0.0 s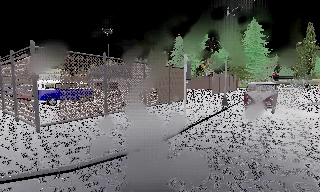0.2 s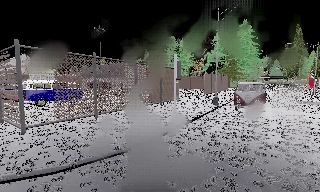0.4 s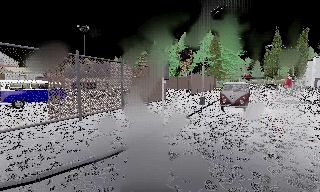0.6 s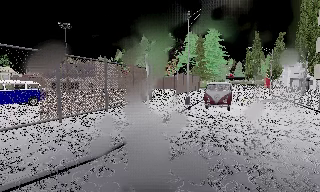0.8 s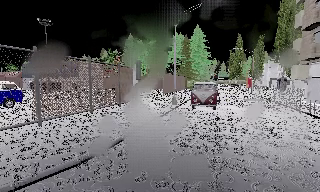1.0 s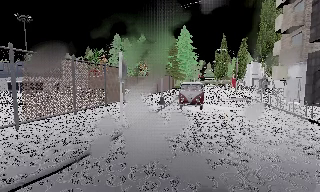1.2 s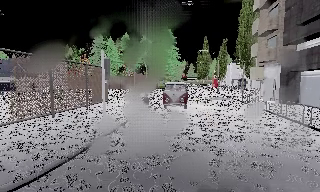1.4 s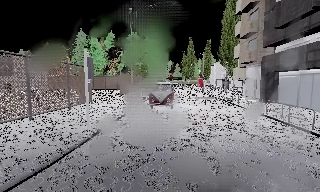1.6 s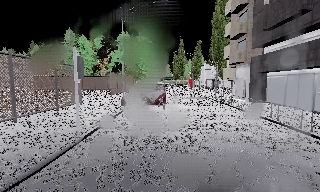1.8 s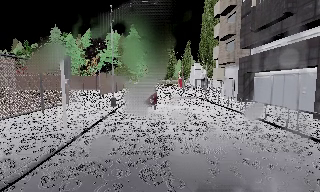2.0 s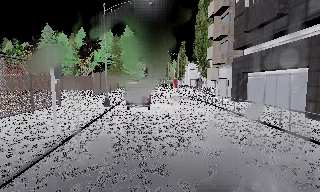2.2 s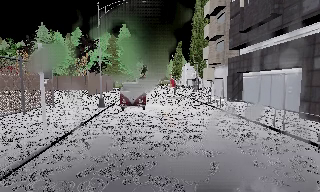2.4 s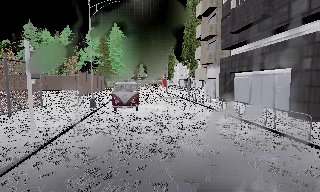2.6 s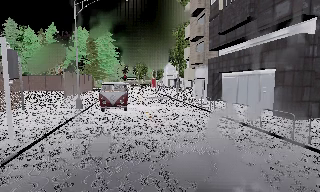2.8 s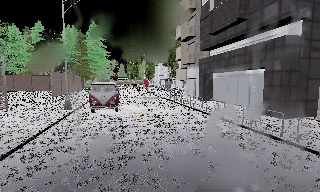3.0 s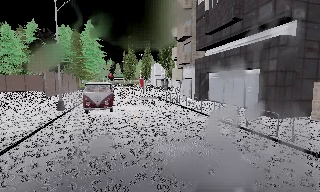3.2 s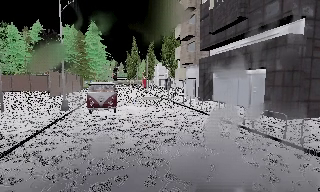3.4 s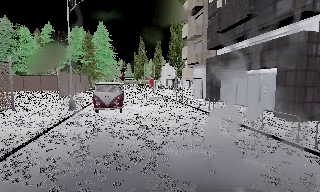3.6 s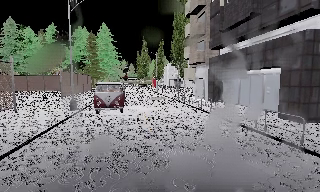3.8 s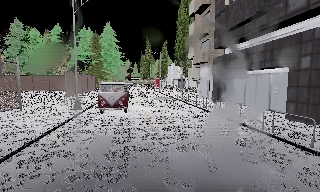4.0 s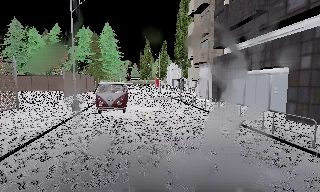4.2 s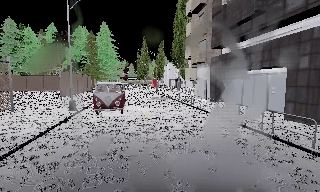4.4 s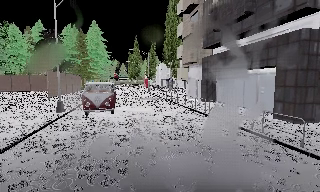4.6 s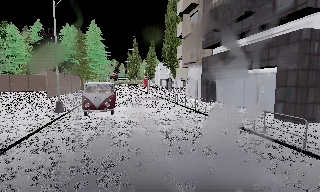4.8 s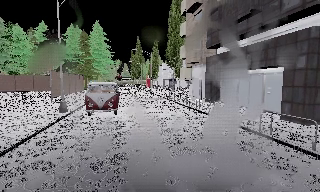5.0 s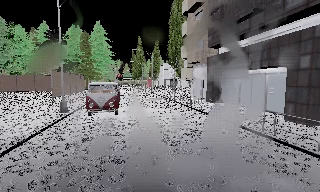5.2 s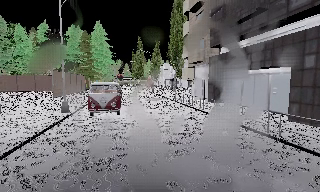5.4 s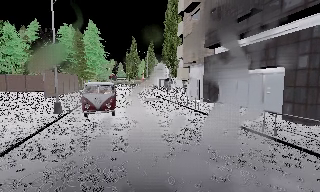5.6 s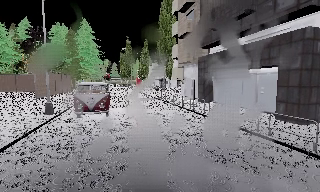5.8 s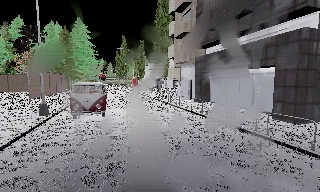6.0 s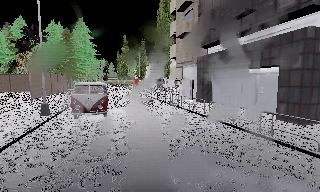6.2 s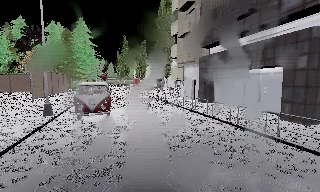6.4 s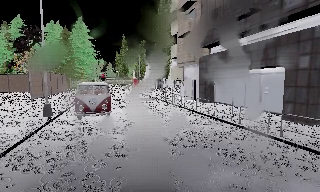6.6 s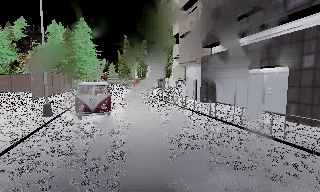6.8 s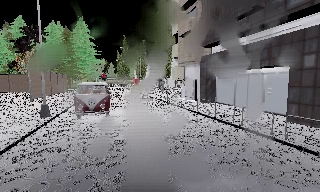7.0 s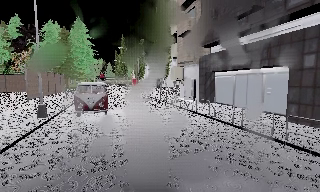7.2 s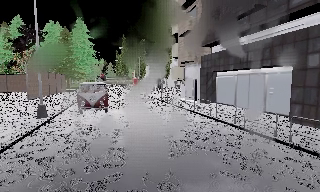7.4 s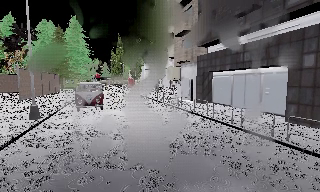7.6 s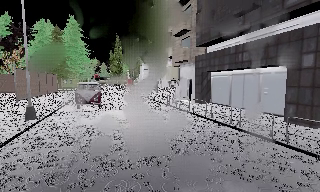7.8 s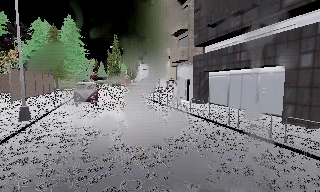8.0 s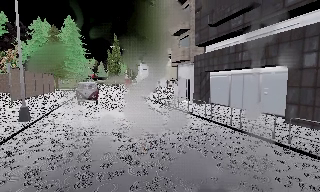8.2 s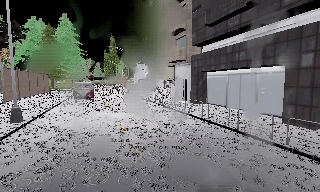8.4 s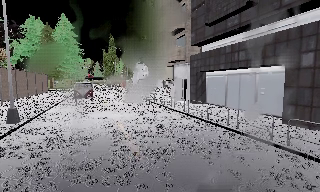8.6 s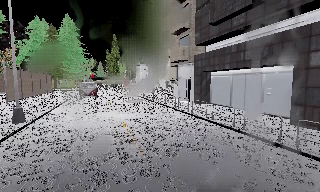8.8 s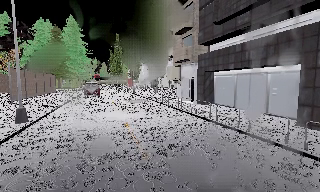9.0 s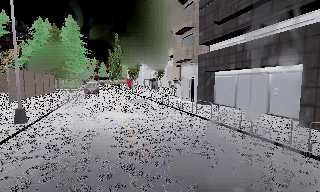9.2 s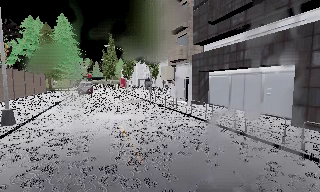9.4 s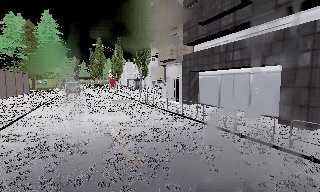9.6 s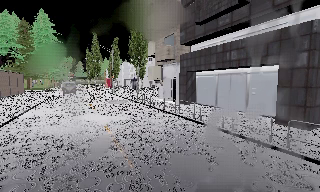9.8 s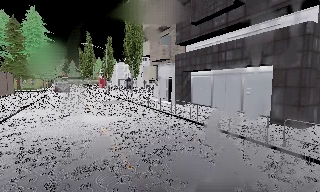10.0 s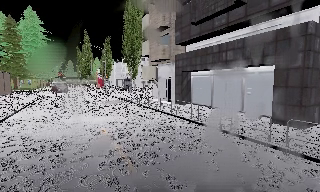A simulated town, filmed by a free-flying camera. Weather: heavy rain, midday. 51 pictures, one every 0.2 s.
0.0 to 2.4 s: The camera pans to its right, which is clockwise from overhead, by about 45 degrees. It travels forward, about 1 m.
2.4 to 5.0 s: The camera travels forward, about 1.5 m, so what stands in front looms larger.
5.0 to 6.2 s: The camera travels to its left, about 0.5 m.
6.2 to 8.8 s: The camera travels forward, about 1.5 m, so what stands in front looms larger.
8.8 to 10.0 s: The camera swings to its right by about 10 degrees, and the scene slides to the left.
The film runs backward here.
